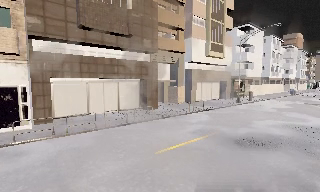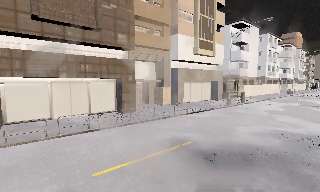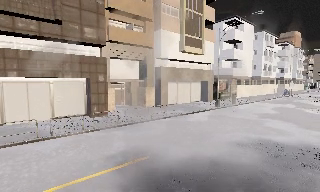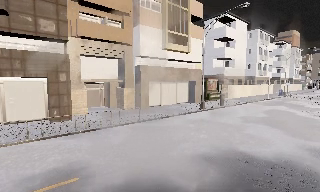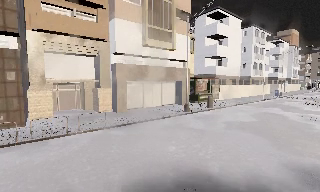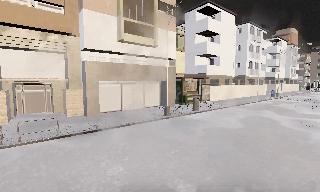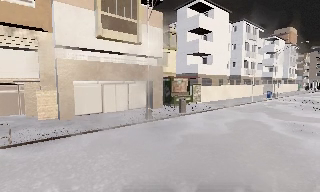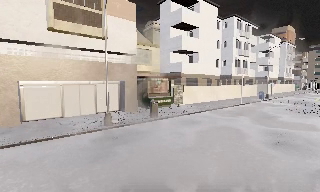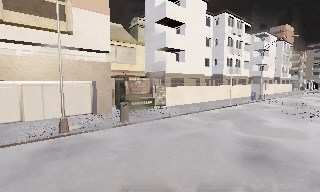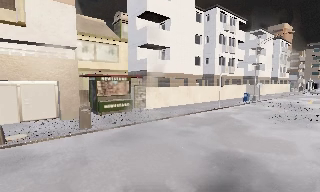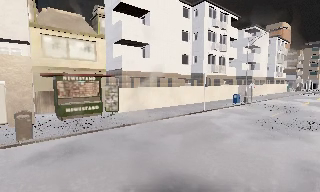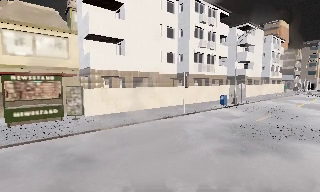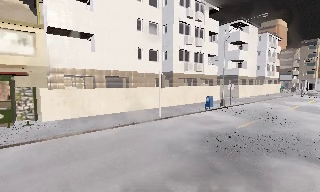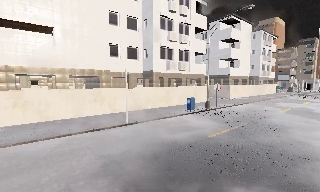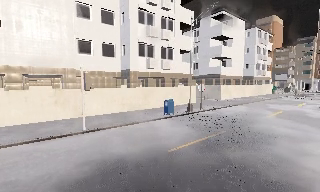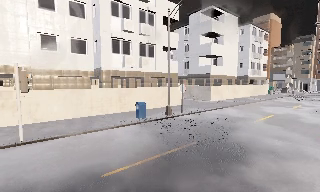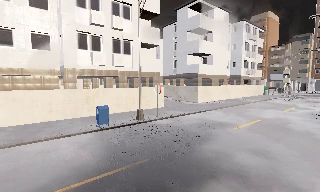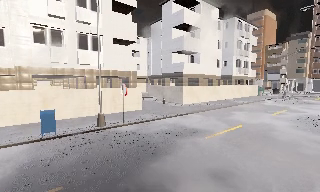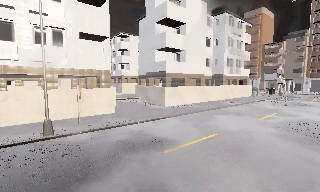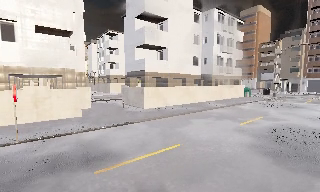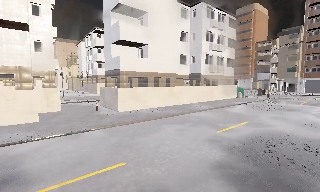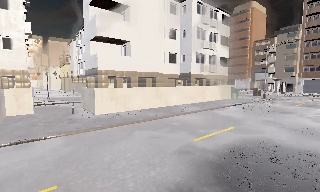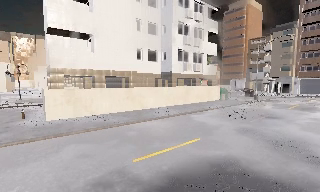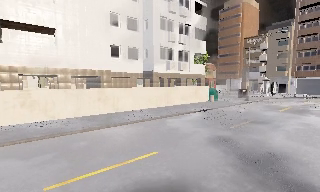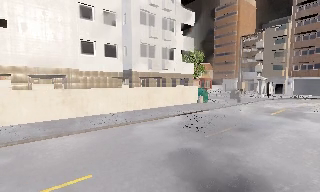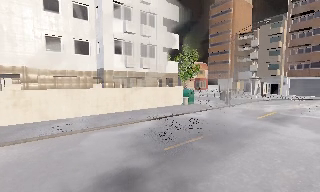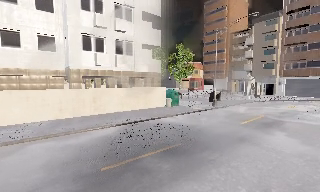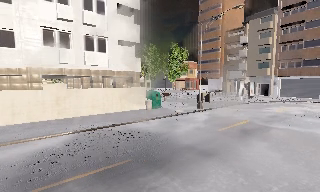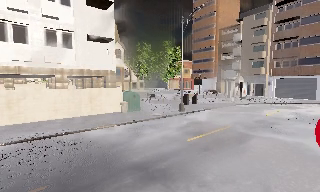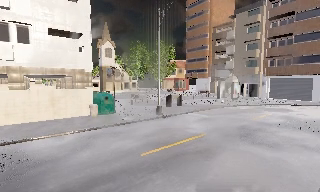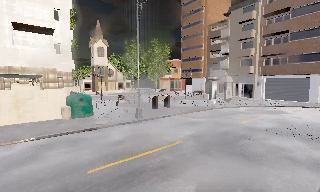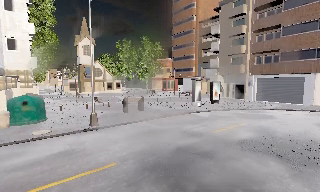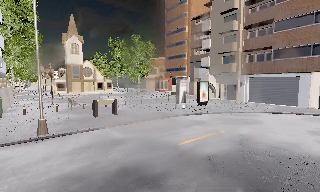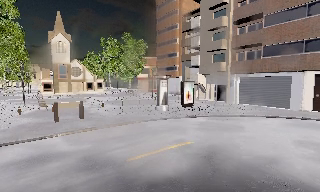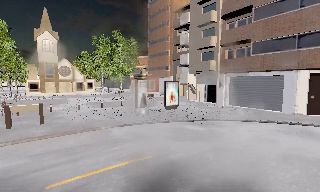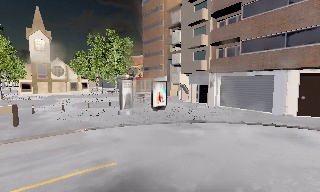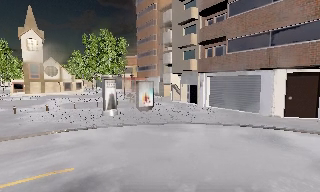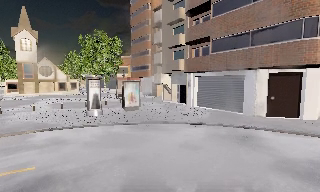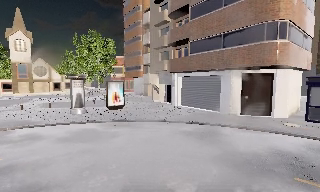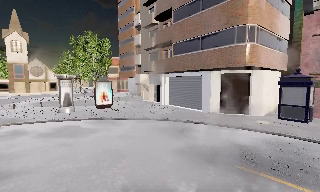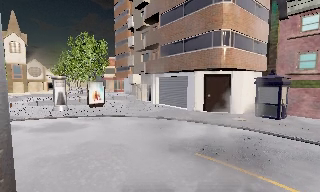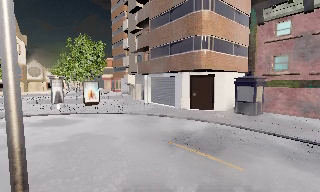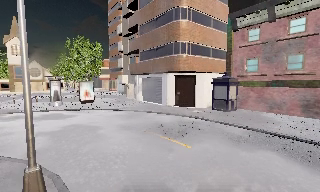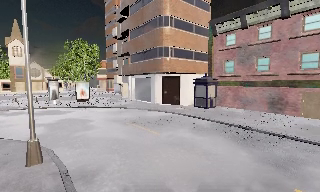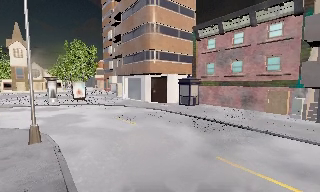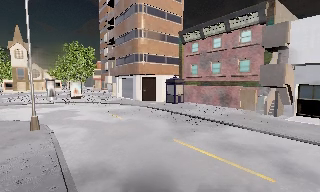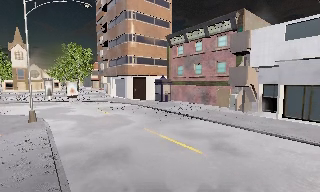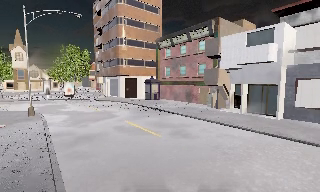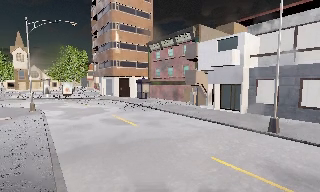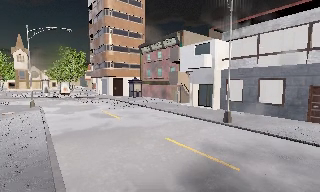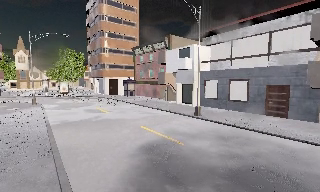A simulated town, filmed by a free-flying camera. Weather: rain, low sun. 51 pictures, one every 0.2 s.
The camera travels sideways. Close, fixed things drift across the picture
to the left.
0.0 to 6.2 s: The camera travels to its right and forward, about 70 m, so close, fixed things drift to the left.
6.2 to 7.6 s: The camera travels to its right and forward, about 11 m, so close, fixed things drift to the left. It loses speed.
7.6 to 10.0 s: The camera travels backward and to its right, about 25 m, so what stands in front gets smaller.
The film runs forward here.
